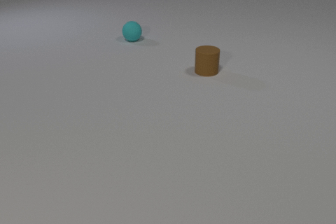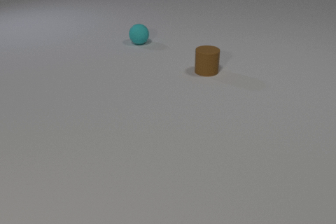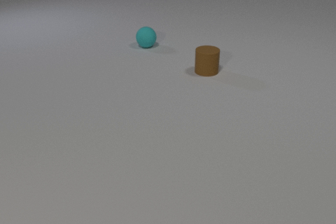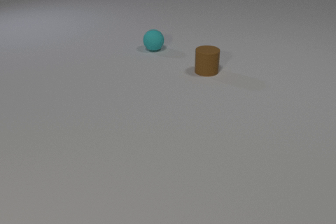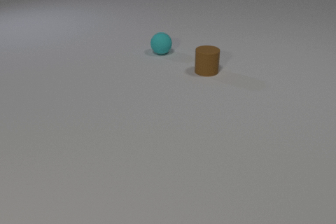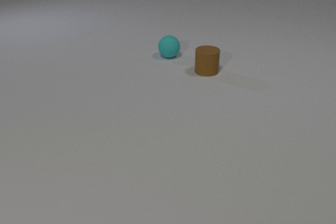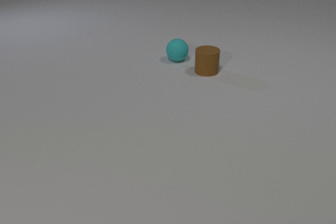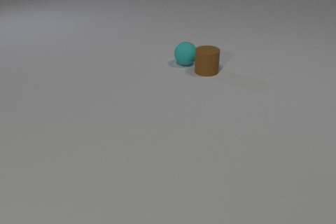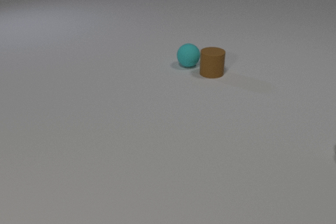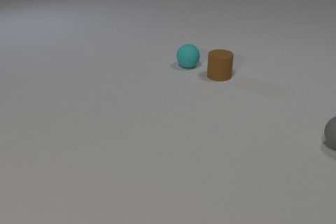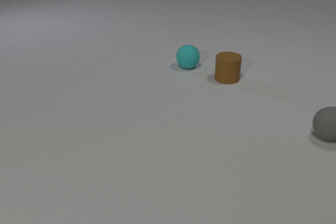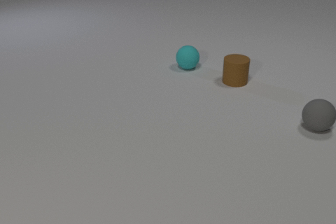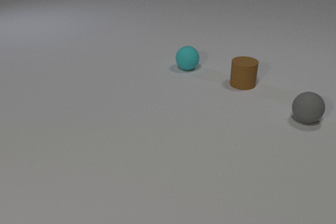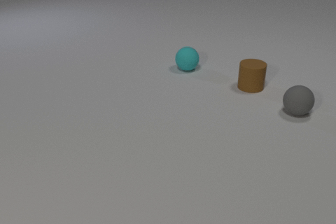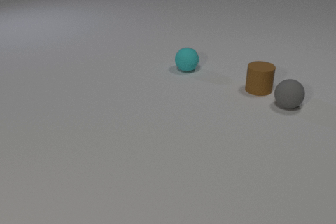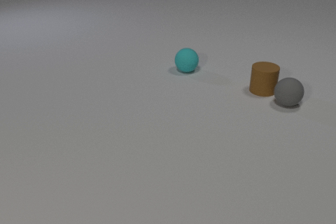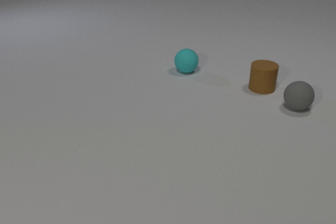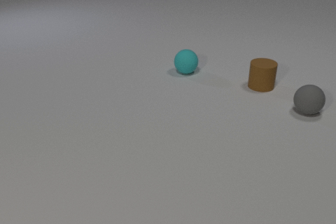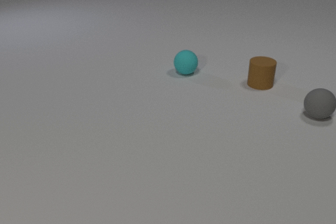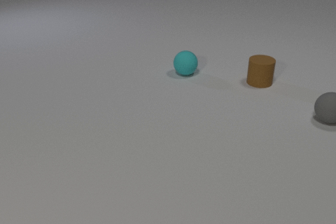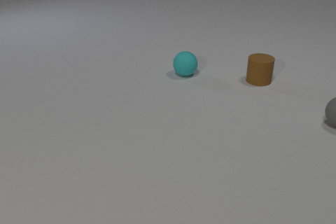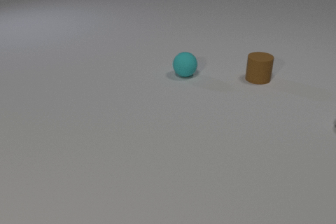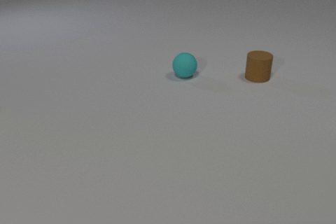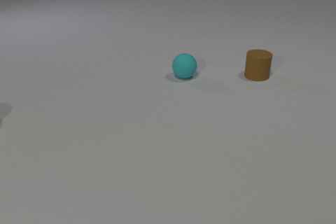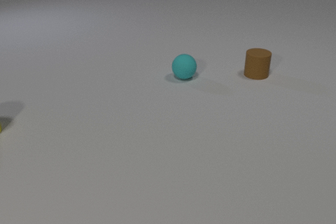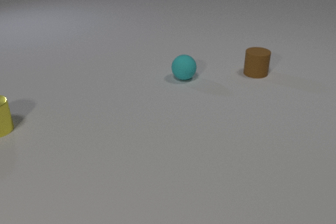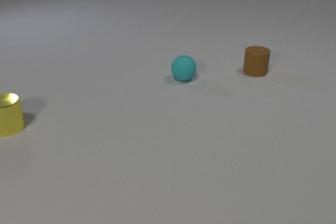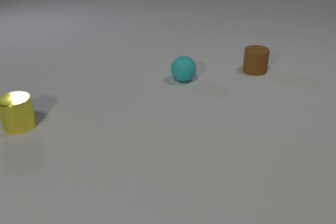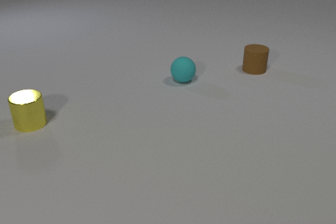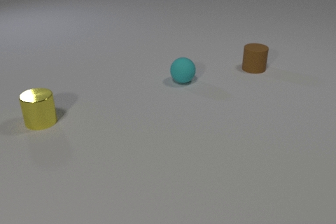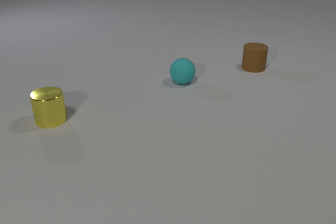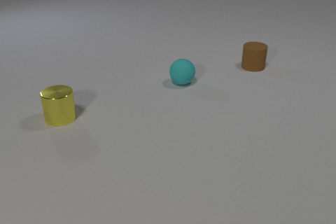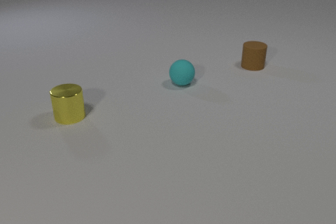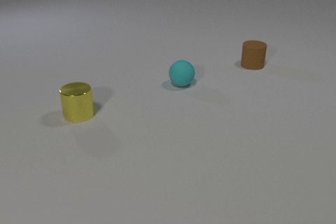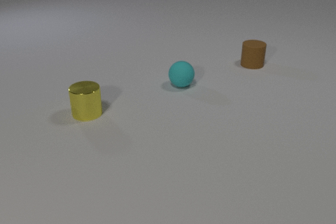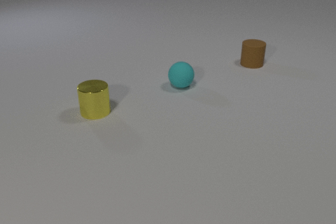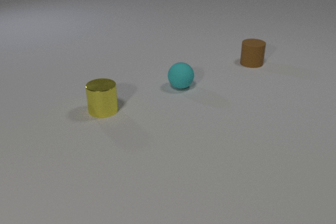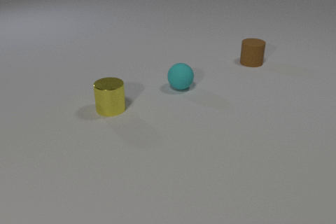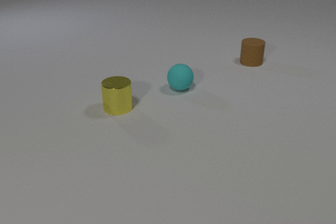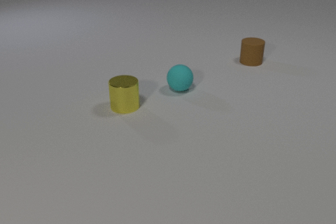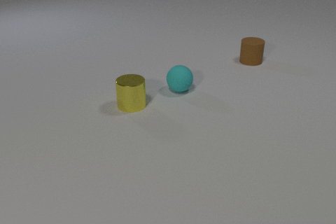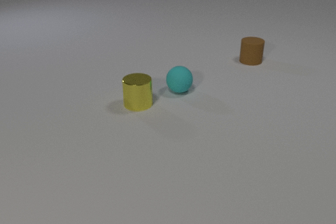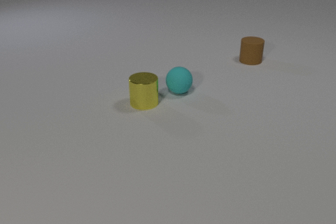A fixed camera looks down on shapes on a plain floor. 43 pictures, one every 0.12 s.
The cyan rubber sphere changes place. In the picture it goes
toward the camera.
0.00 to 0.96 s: The cyan rubber sphere rolls toward the camera and to the right. The brown rubber cylinder slides to the right. The cyan rubber sphere and the brown rubber cylinder collide.
0.96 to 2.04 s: The cyan rubber sphere rolls toward the camera. The brown rubber cylinder slides to the right and toward the camera. The gray rubber sphere comes in at the right edge, rolls away from the camera and to the left. The brown rubber cylinder and the gray rubber sphere collide.
2.04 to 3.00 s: The cyan rubber sphere rolls toward the camera. The brown rubber cylinder slides away from the camera. The yellow metal cylinder comes in at the left edge, slides to the right. The gray rubber sphere rolls to the right and toward the camera, leaves at the right edge.
3.00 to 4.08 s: The cyan rubber sphere rolls toward the camera. The brown rubber cylinder slides away from the camera. The yellow metal cylinder slides to the right.
4.08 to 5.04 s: The cyan rubber sphere rolls toward the camera. The brown rubber cylinder slides away from the camera. The yellow metal cylinder slides to the right.
How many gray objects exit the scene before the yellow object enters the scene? 1.
Are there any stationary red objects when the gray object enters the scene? no.
How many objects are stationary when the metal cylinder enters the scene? 0.
